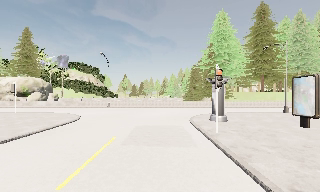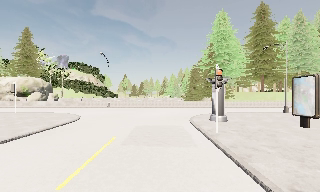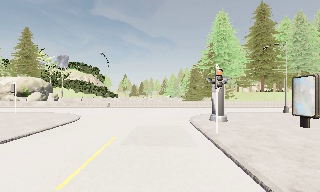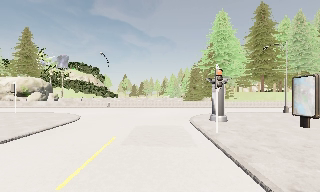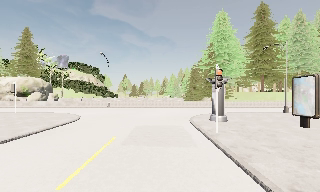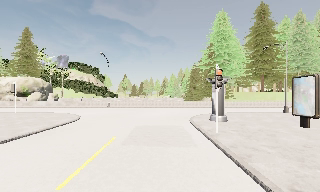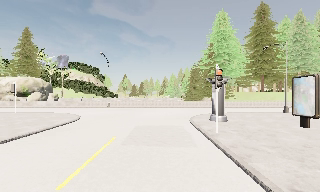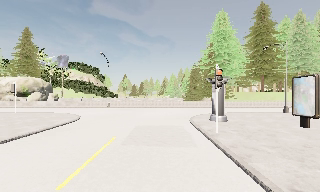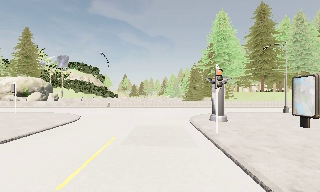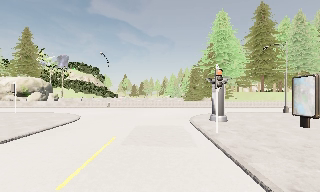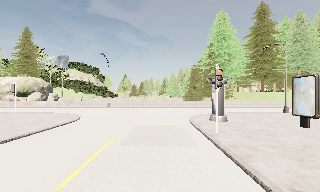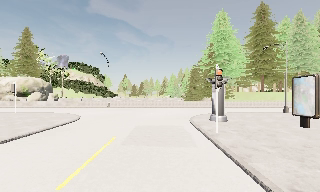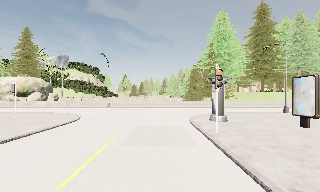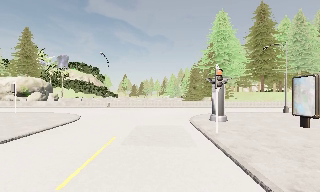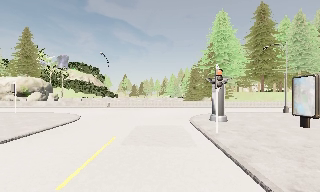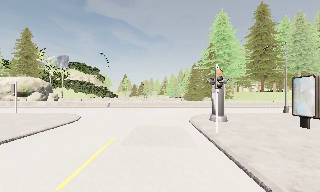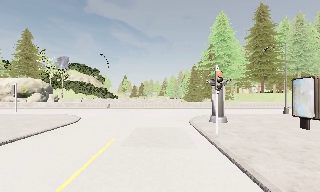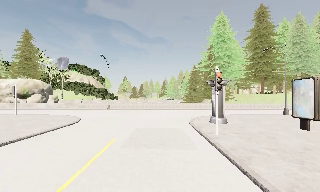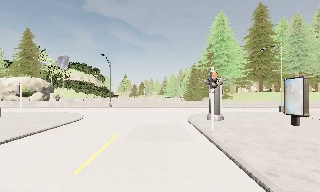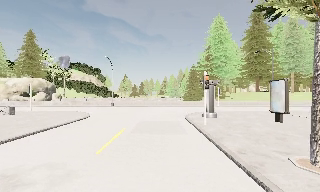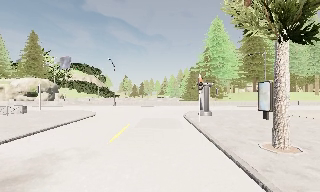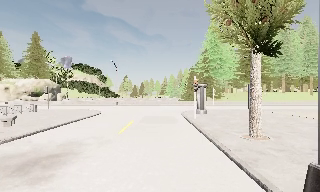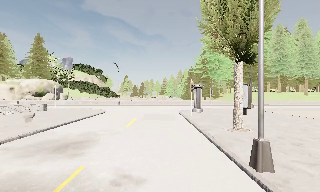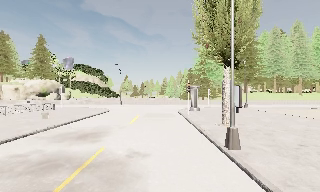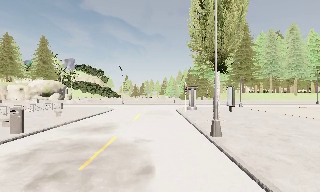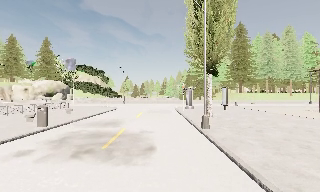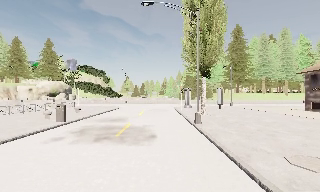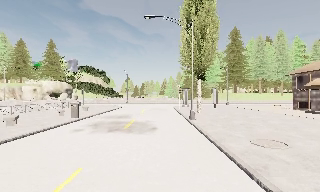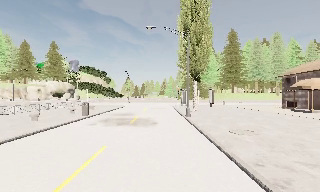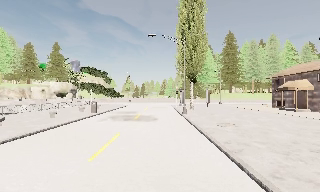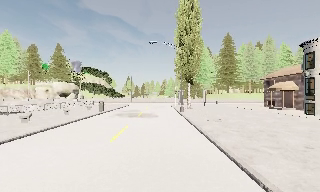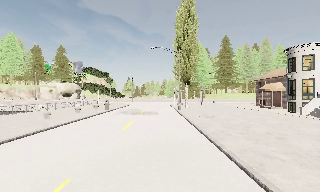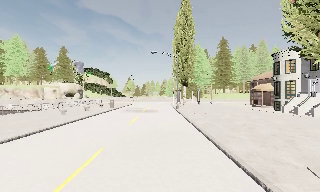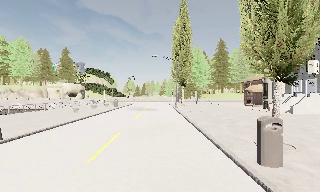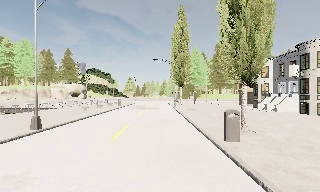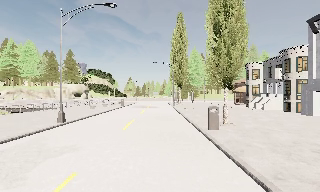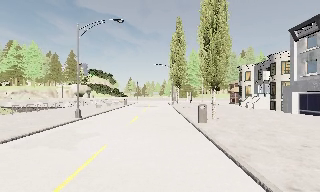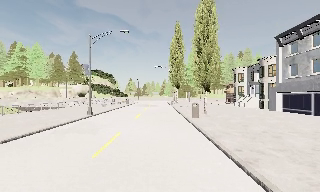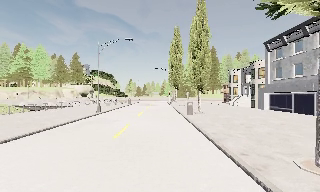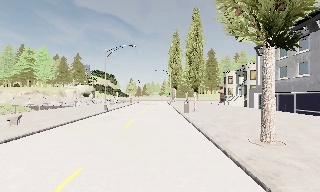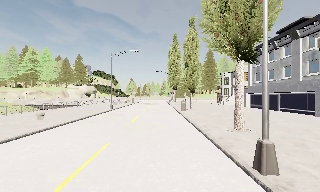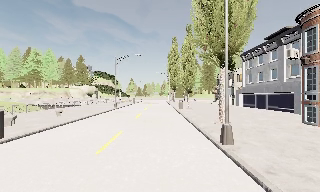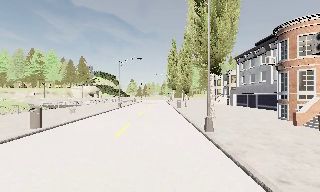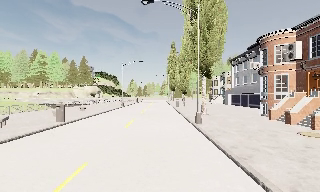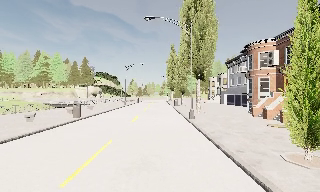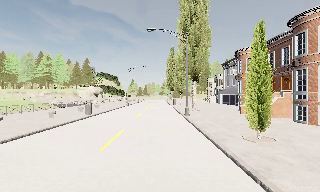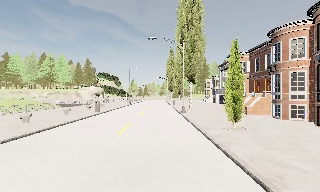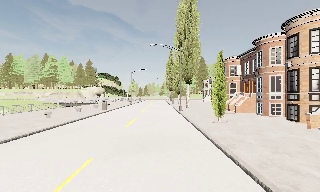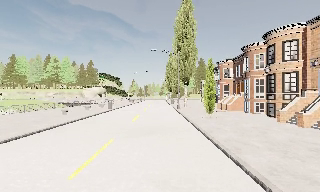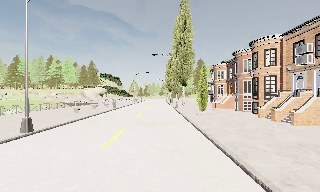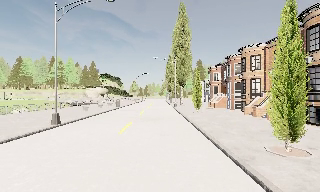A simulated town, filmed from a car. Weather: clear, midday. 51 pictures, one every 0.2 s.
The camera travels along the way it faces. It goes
backward.
0.0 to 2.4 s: The camera keeps its place and its aim.
2.4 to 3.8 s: The camera travels backward, about 2 m, so what stands in front gets smaller. It gains speed.
3.8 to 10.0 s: The camera travels backward, about 60 m, so what stands in front gets smaller.
The film runs backward here.
